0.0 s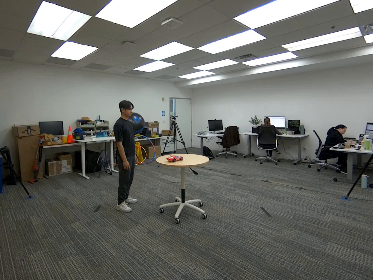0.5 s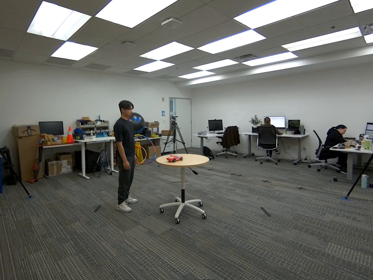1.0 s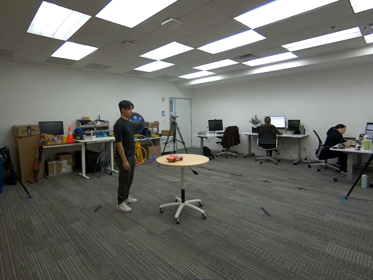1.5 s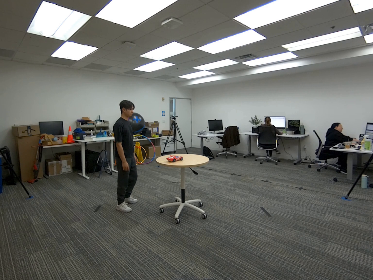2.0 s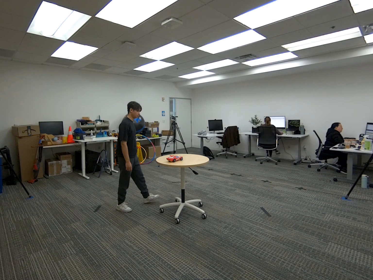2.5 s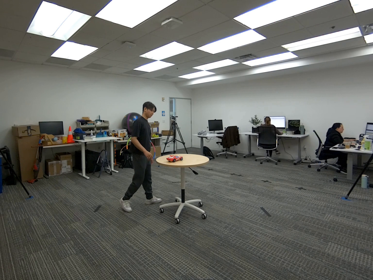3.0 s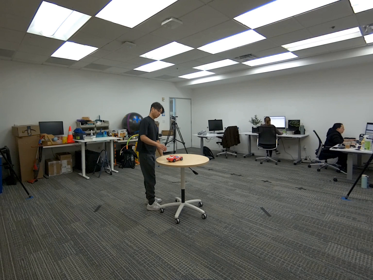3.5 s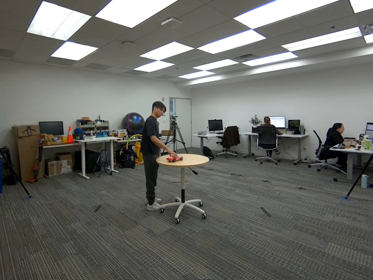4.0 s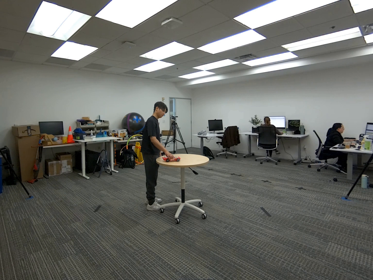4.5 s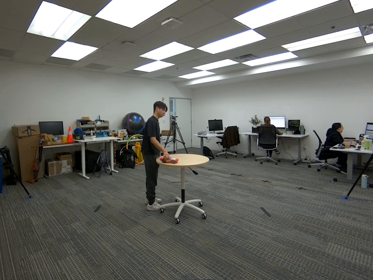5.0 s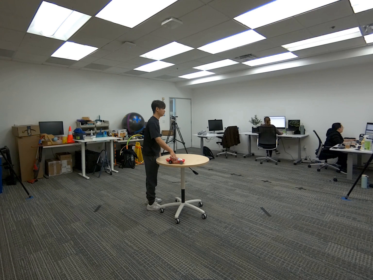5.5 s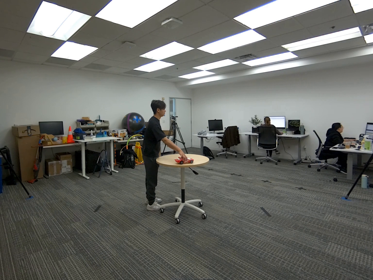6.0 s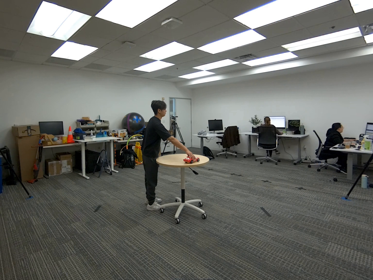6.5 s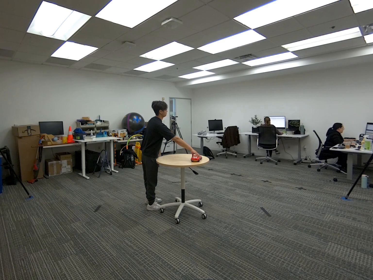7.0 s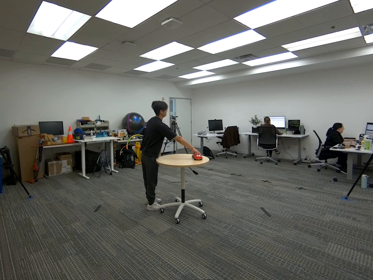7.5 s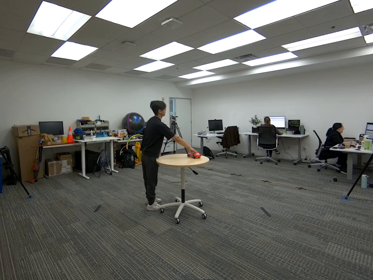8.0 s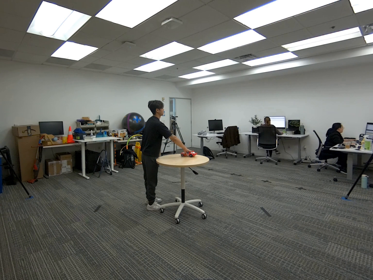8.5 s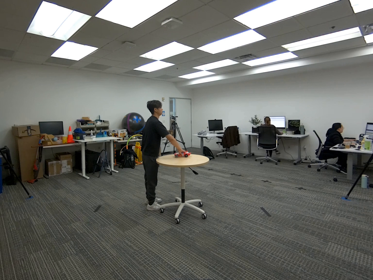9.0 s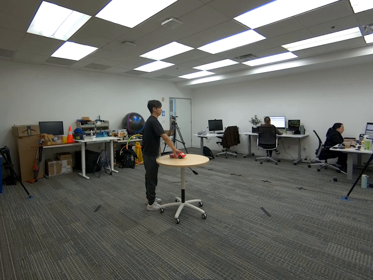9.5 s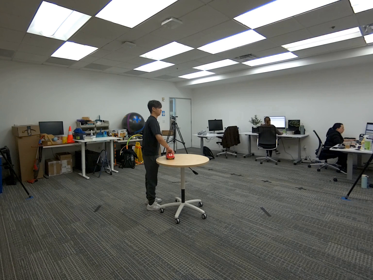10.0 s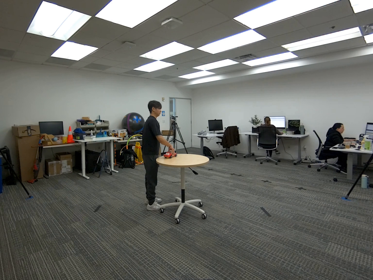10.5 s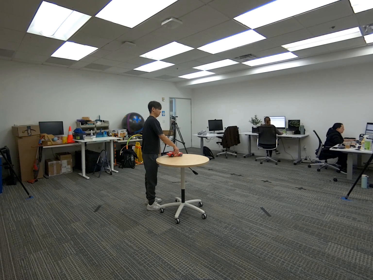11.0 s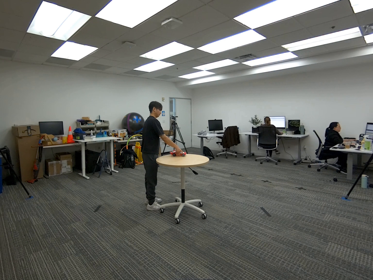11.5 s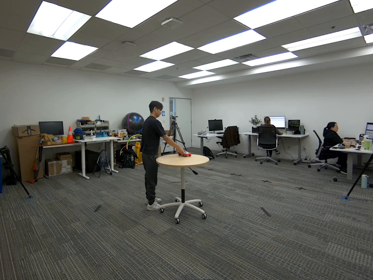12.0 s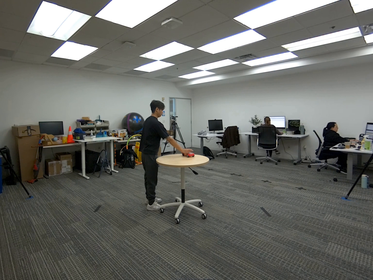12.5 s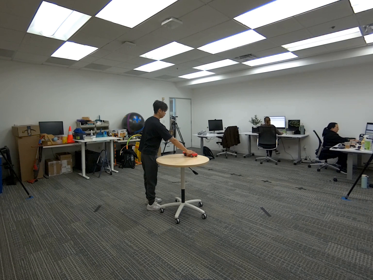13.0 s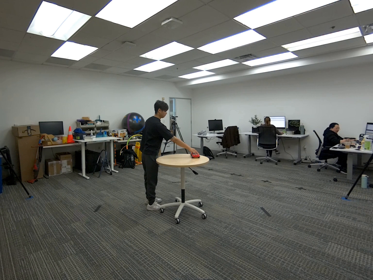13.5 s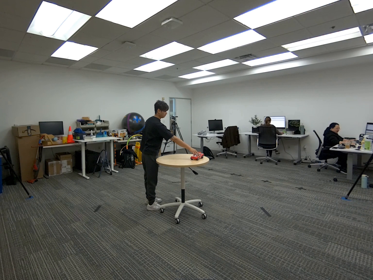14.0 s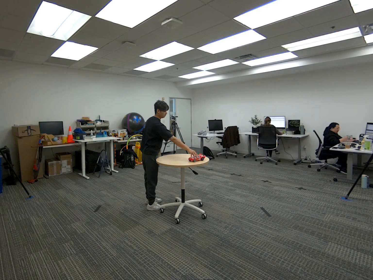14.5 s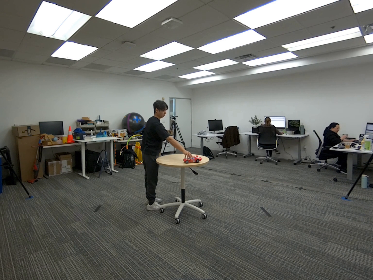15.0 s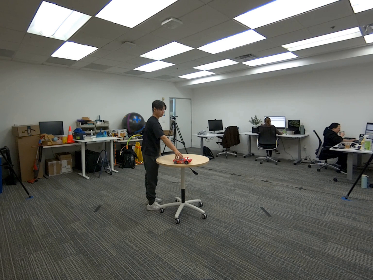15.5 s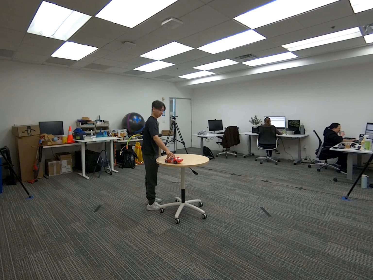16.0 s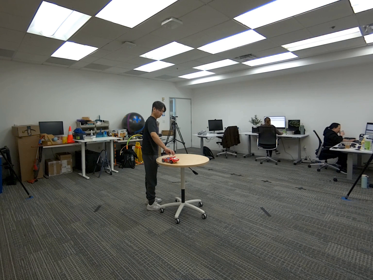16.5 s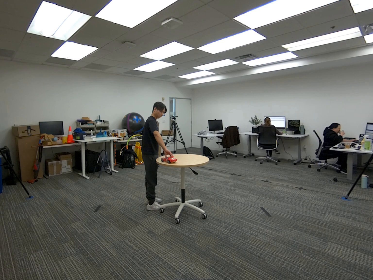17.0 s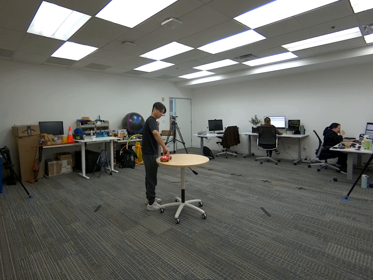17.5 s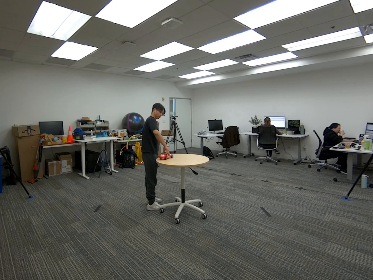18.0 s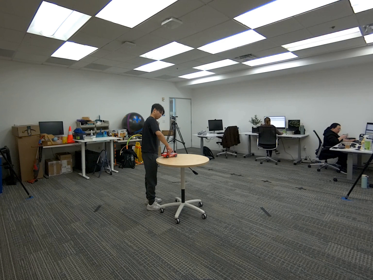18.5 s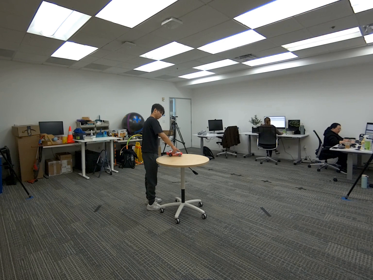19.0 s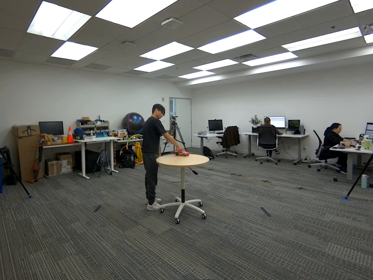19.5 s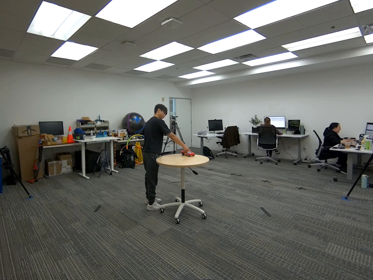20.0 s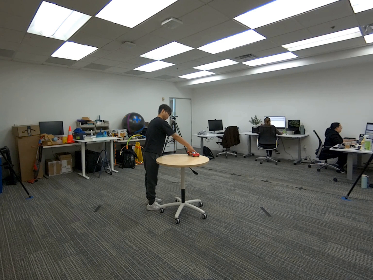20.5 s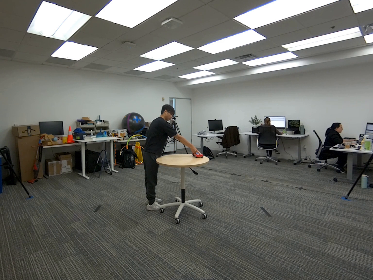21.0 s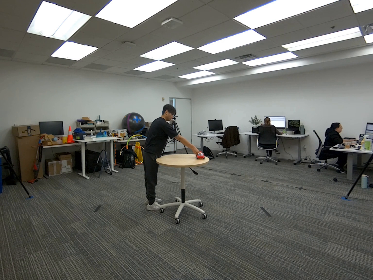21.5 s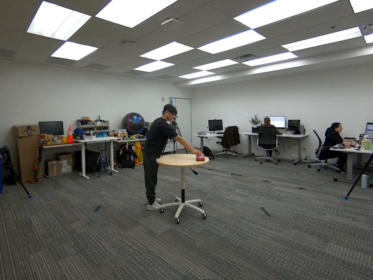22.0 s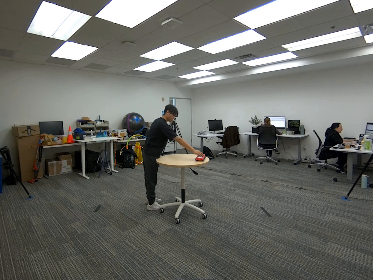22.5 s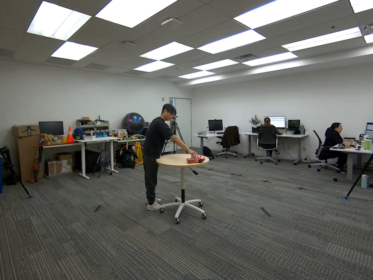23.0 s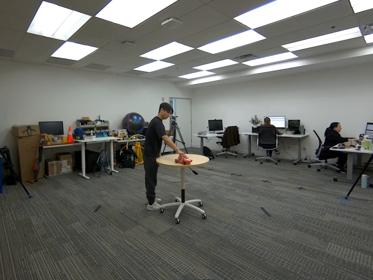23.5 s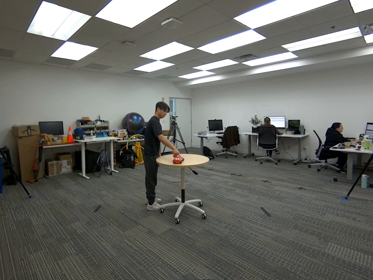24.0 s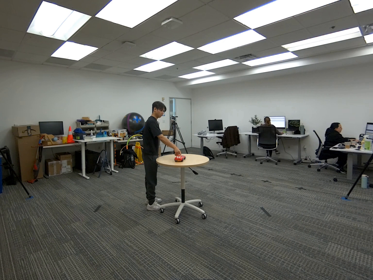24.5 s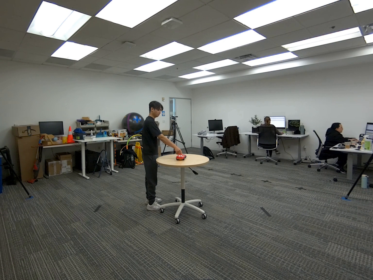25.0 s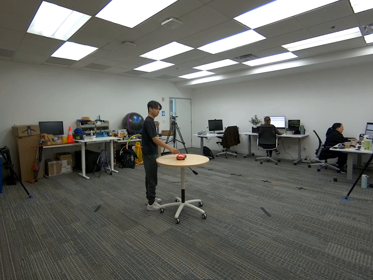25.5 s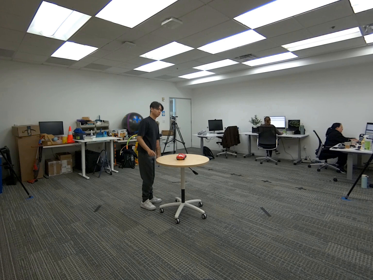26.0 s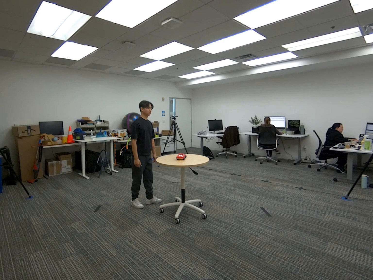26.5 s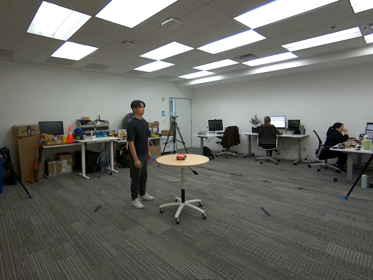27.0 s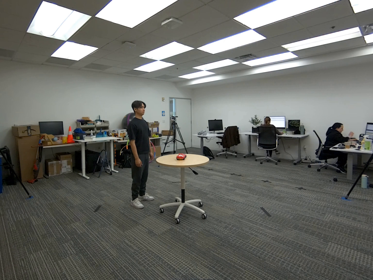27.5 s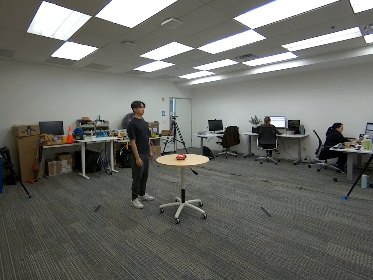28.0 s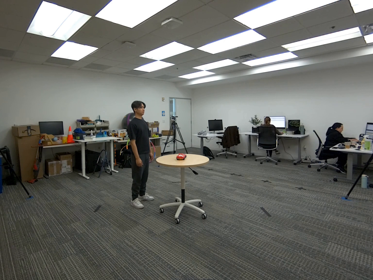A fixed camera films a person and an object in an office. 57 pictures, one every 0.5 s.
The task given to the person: Walk to the toy car on the round table, put your right hand on the toy car and roll the car around the surface of the table until finished.
